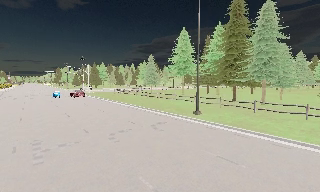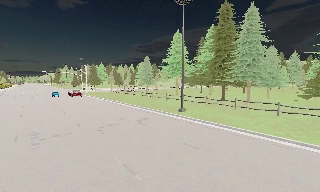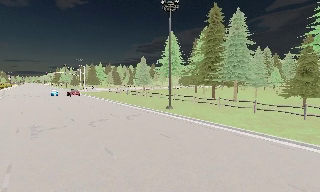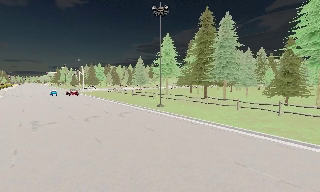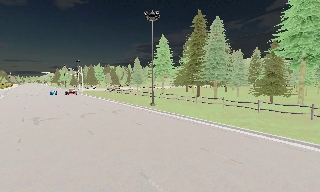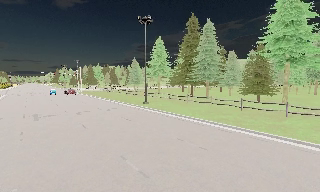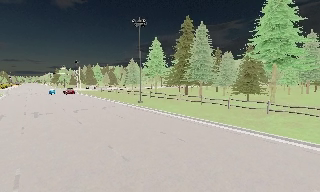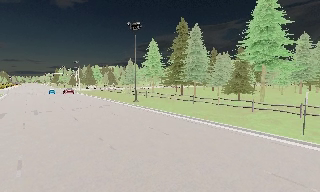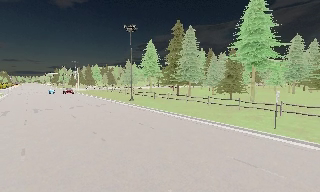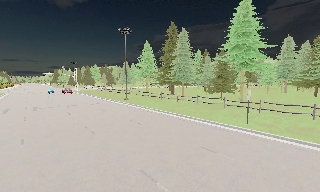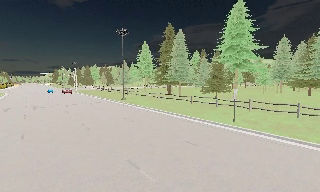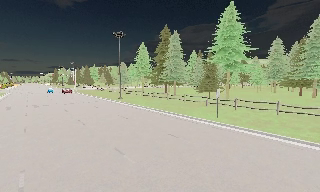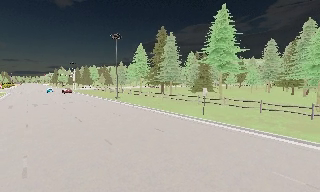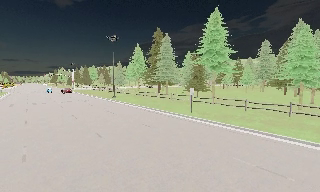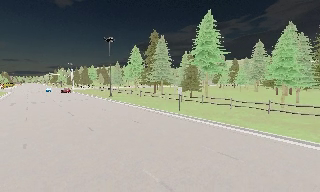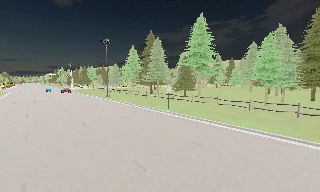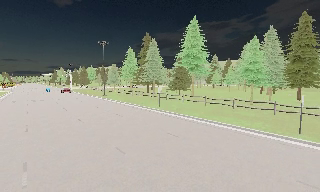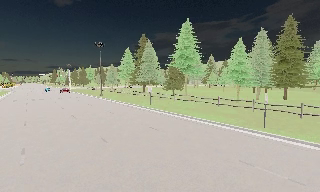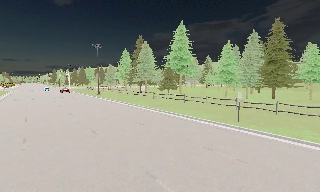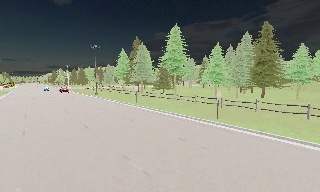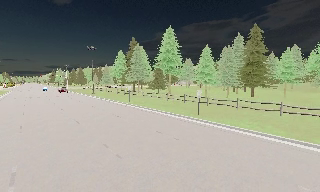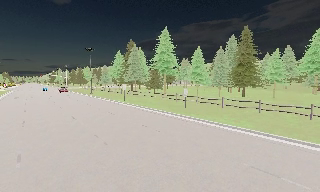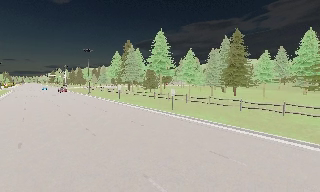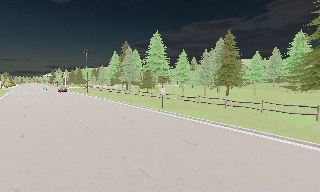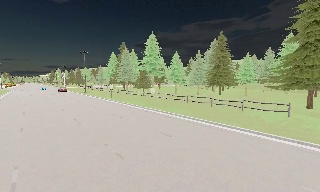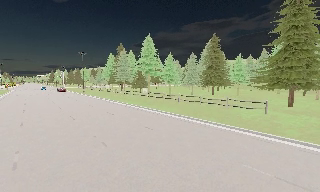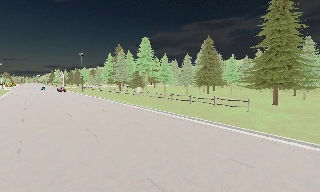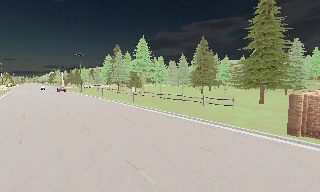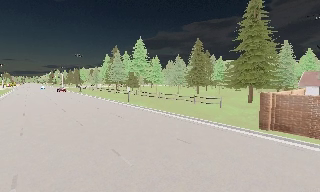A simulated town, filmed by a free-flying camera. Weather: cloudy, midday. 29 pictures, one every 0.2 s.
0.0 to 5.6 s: The camera travels backward and to its right, about 45 m, so what stands in front gets smaller.
The film runs backward here.
